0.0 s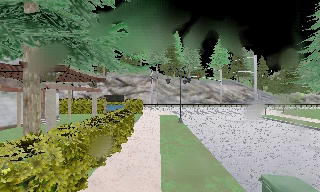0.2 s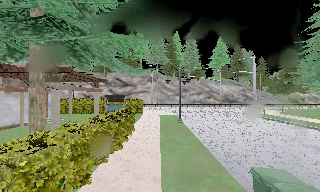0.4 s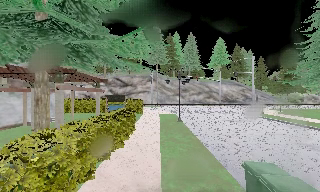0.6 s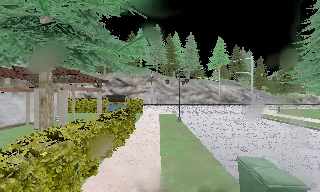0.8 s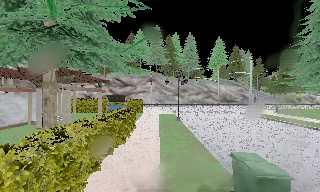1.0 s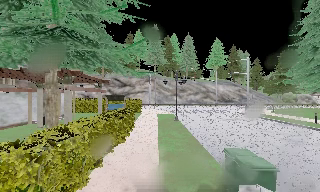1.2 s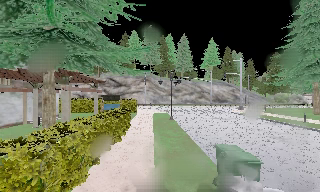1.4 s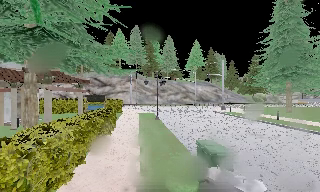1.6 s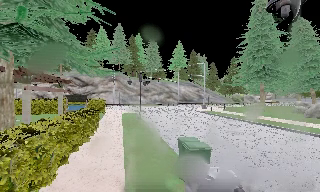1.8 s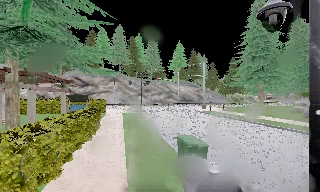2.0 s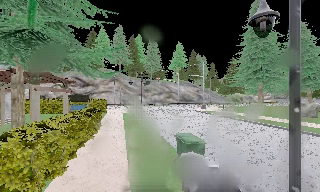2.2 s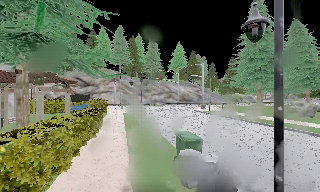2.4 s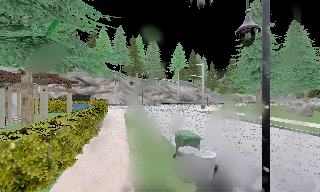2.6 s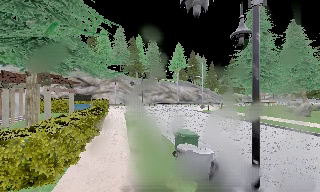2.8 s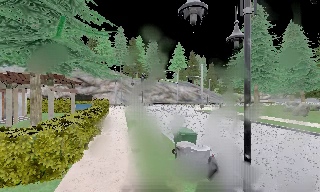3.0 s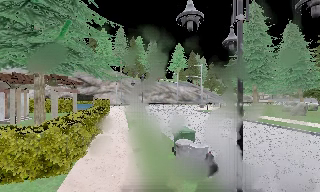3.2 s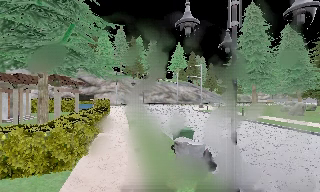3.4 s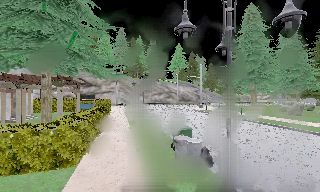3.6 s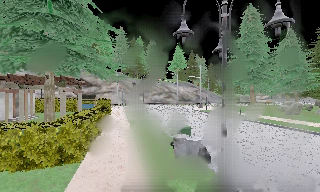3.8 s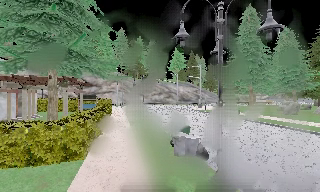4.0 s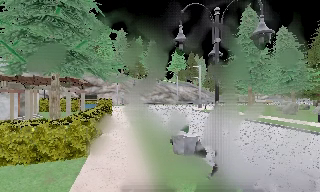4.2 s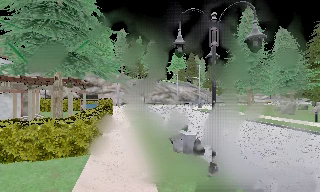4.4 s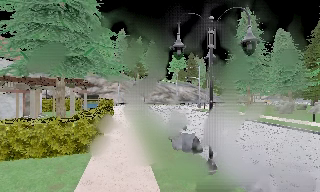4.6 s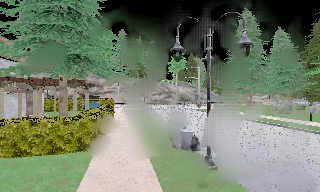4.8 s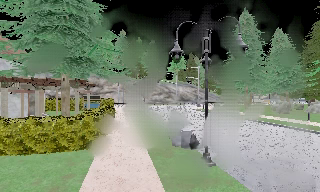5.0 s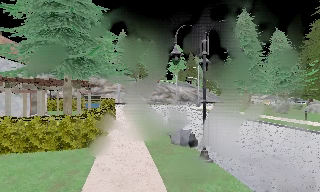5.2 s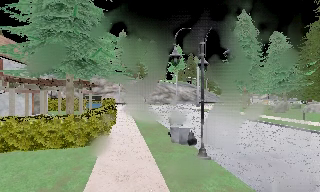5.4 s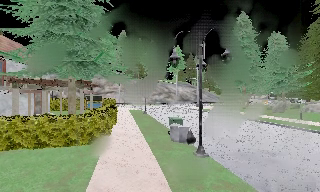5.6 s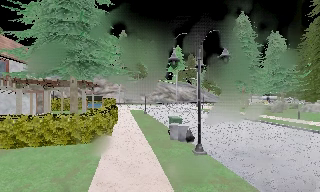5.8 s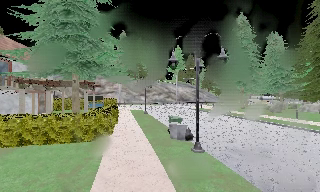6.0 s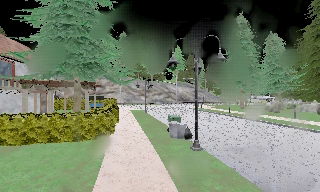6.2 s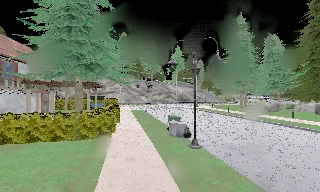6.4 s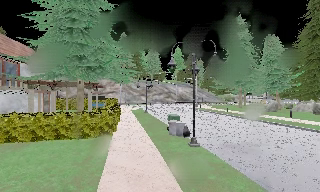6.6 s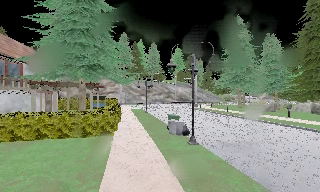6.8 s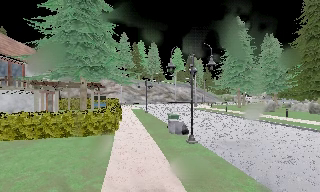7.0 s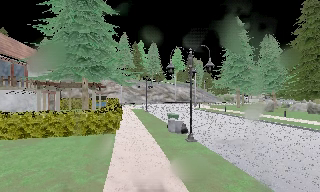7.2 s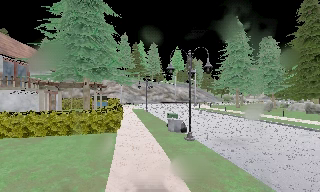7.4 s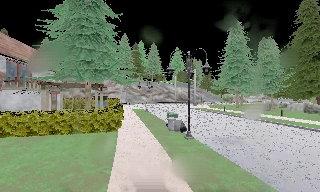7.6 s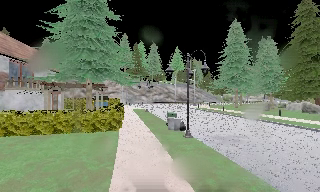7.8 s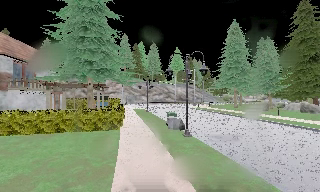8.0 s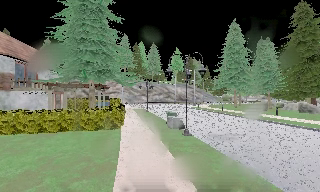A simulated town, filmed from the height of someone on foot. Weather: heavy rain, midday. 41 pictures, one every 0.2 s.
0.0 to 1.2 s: The camera travels backward, about 1.5 m, so what stands in front gets smaller.
1.2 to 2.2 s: The camera swings to its right by about 10 degrees, and the scene slides to the left. It travels backward, about 1 m, so what stands in front gets smaller.
2.2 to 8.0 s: The camera travels backward, about 7 m, so what stands in front gets smaller.
The film runs backward here.
